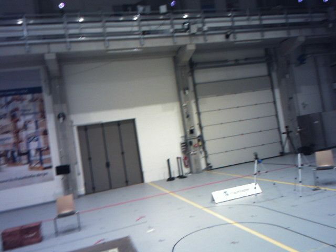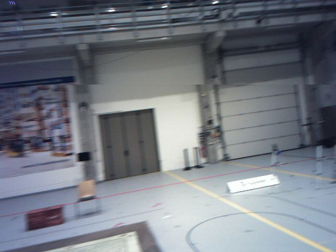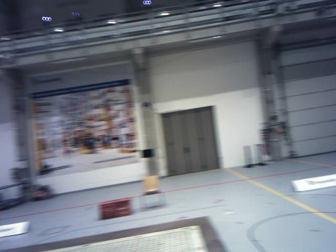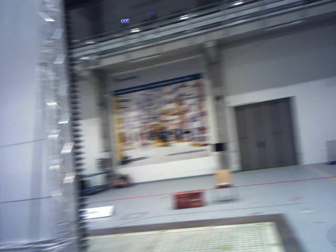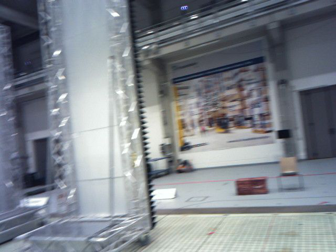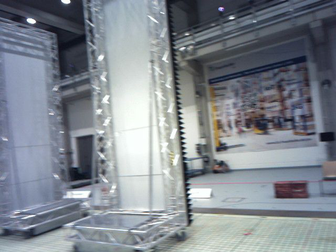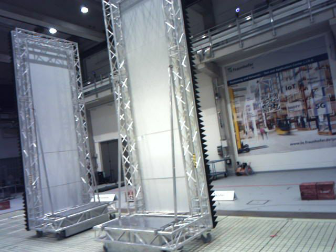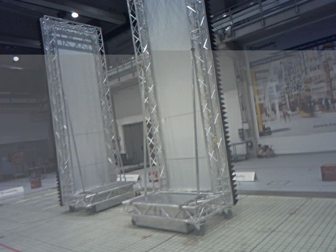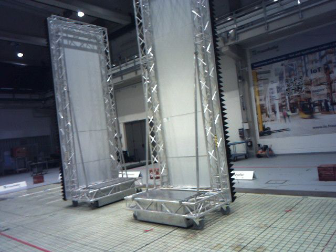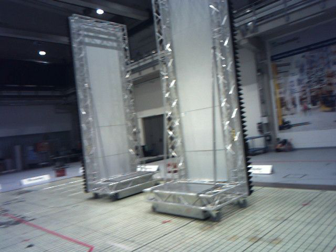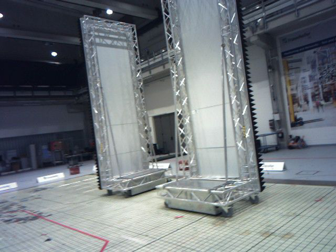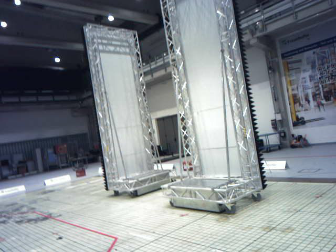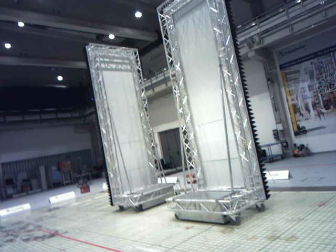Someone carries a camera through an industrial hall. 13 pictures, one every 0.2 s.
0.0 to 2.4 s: The scene slides to the right, as the camera pans about 65 degrees to its left. It travels backward, about 2.2 m.
The film runs backward here.
